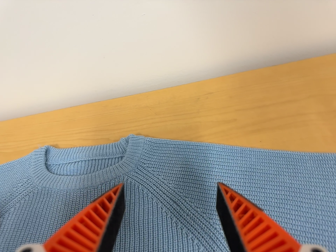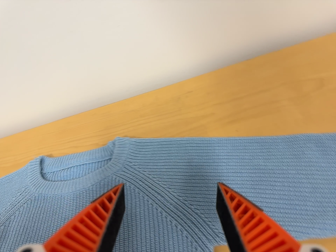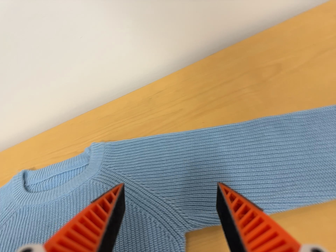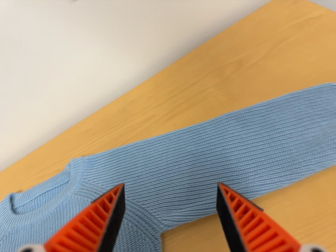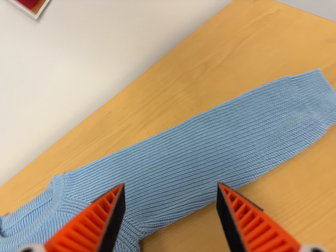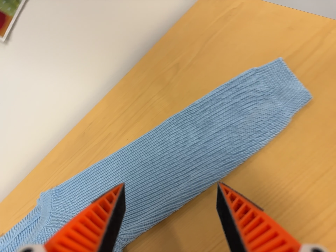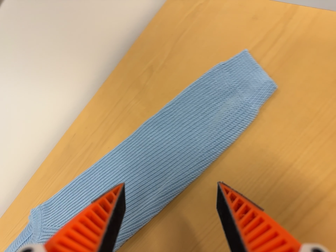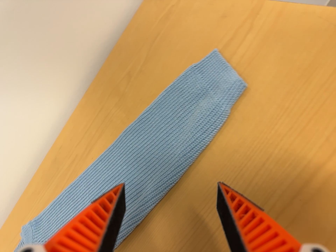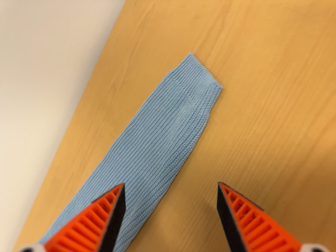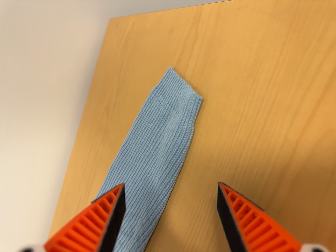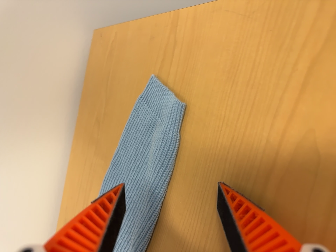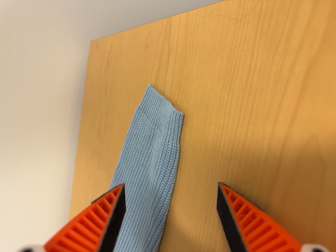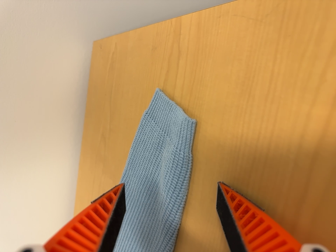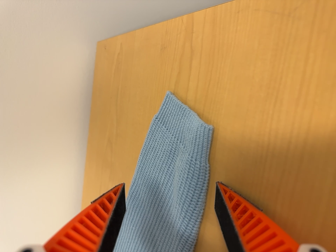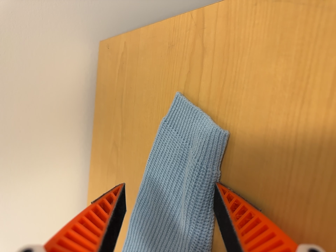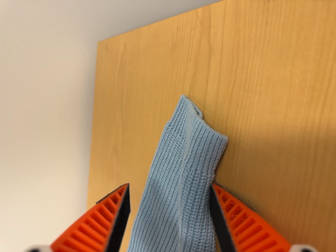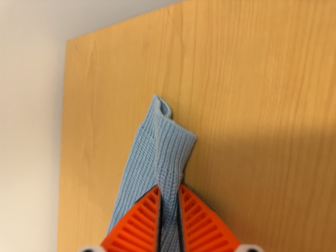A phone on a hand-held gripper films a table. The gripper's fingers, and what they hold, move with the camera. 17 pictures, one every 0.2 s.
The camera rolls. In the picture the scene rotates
counterclockwise.
0.0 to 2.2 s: The camera pans to its left by about 10 degrees. It travels to its right, about 40 cm, so close, fixed things drift to the left. Its aim tips toward the top of its view by about 10 degrees, and the scene shifts downward. It rolls about its line of sight by about 70 degrees, and the scene rotates counterclockwise.
2.2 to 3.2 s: The camera travels forward, about 9 cm, so what stands in front looms larger.
The film runs forward here.
